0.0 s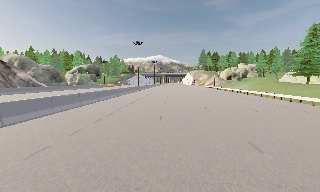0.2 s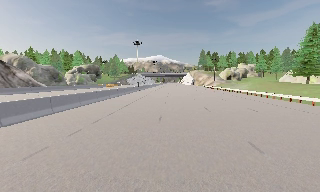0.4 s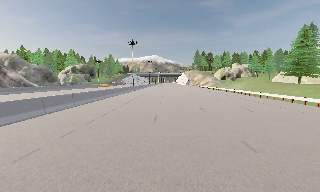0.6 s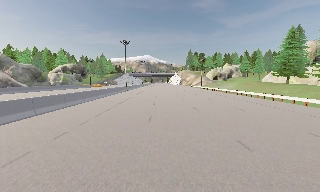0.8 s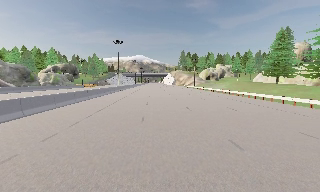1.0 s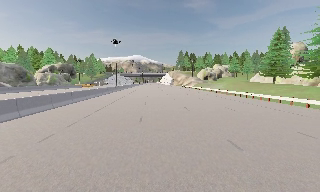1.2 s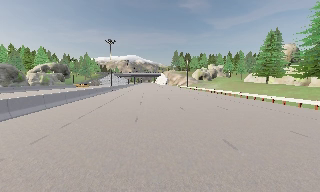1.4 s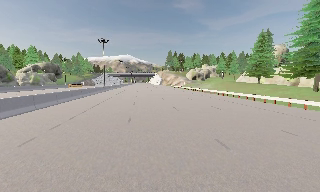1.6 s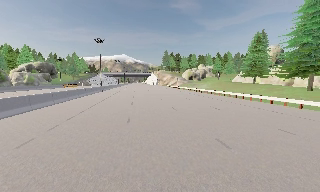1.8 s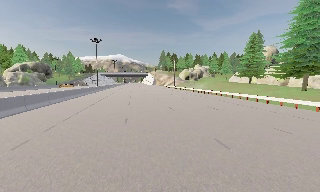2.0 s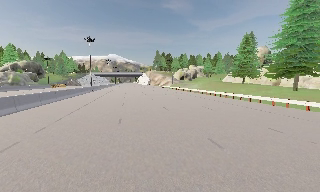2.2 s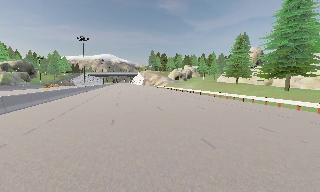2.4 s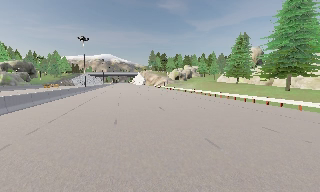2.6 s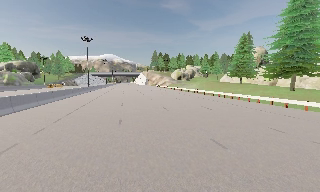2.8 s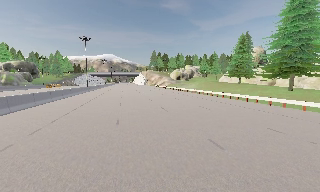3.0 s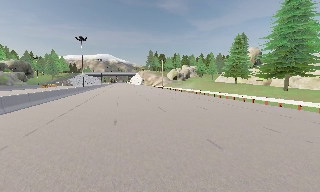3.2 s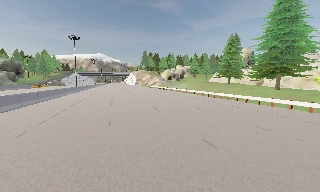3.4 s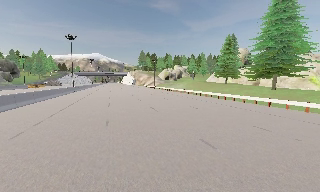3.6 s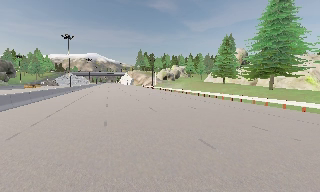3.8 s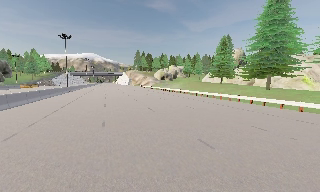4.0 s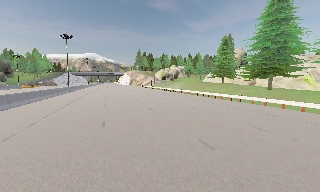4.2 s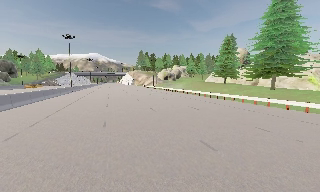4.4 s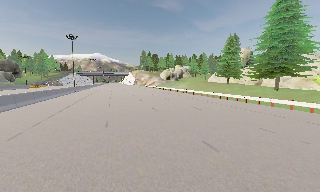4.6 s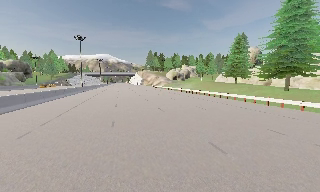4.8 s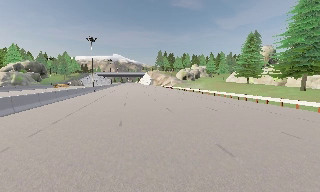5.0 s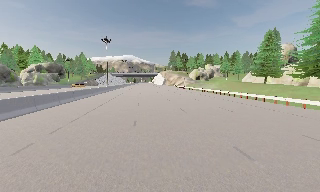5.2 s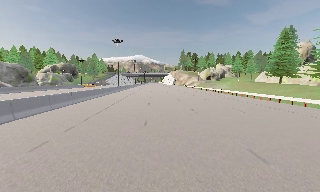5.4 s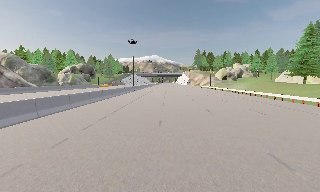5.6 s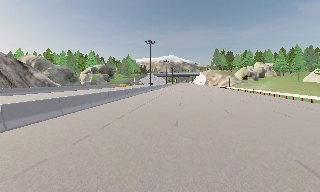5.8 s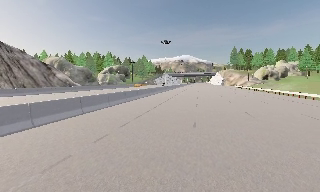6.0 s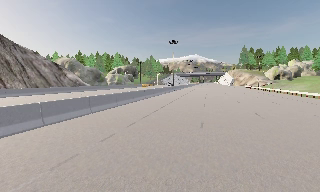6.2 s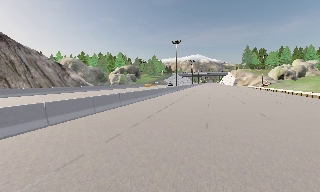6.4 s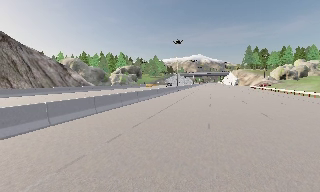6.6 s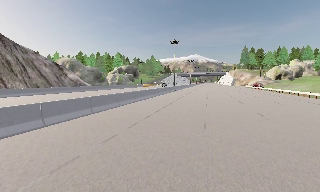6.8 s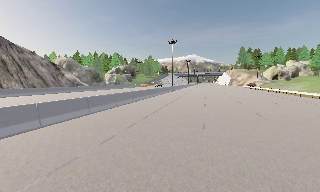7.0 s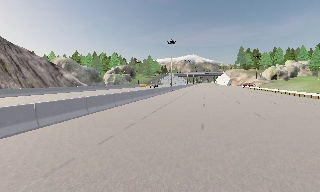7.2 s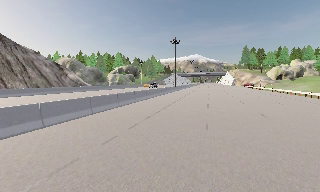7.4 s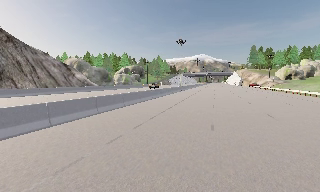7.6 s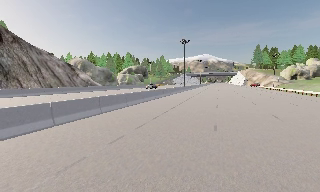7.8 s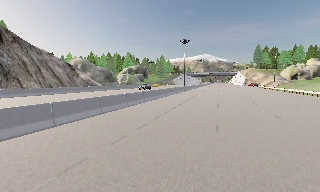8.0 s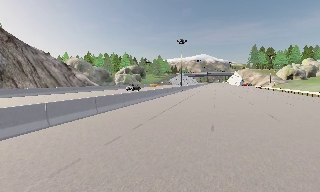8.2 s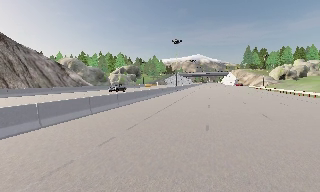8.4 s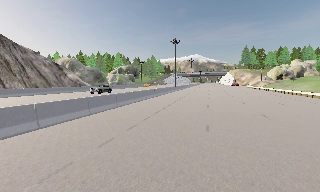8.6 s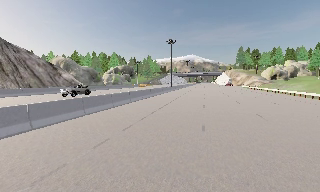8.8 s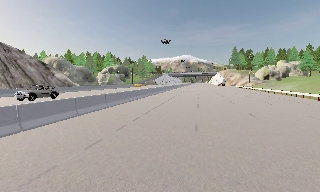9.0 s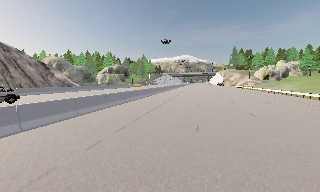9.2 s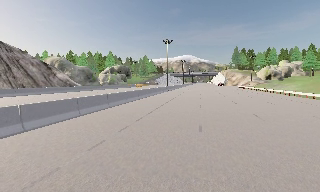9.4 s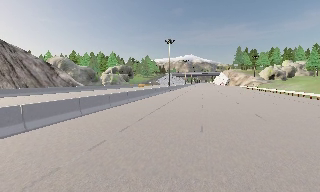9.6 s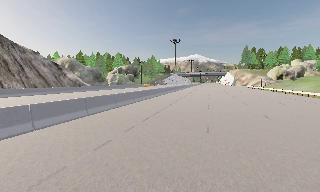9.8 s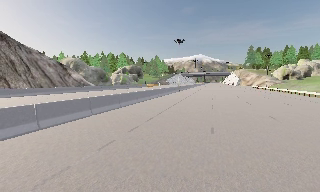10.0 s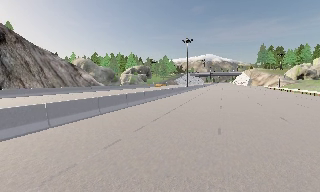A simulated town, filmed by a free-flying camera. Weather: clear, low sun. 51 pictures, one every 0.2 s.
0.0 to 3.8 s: The scene slides to the left, as the camera pans about 25 degrees to its right. It travels forward and to its left, about 1 m, so what stands in front looms larger.
3.8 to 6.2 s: The scene slides to the right, as the camera pans about 35 degrees to its left. It travels forward, about 0.5 m.
6.2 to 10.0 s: The camera travels forward, about 1 m, so what stands in front looms larger.
The film runs forward here.
